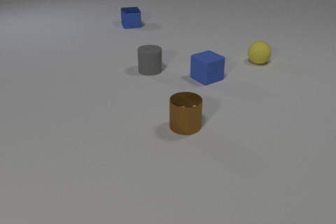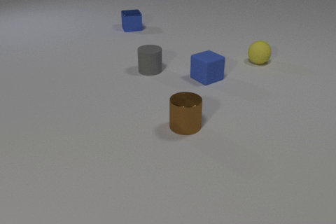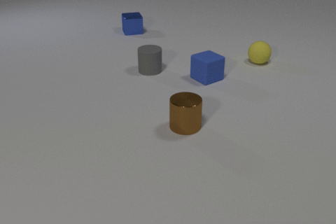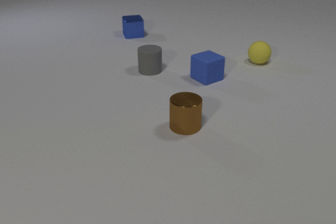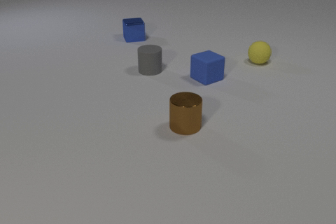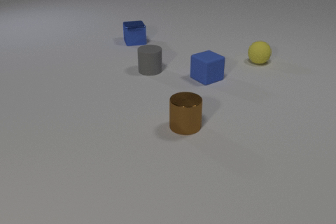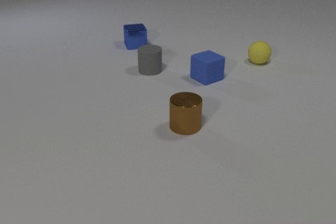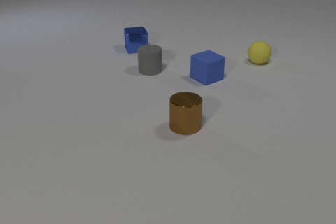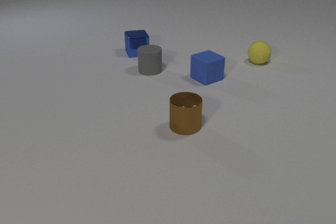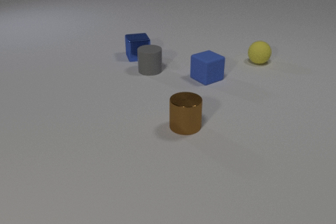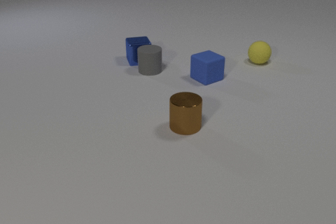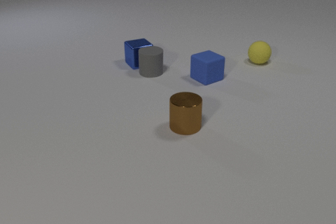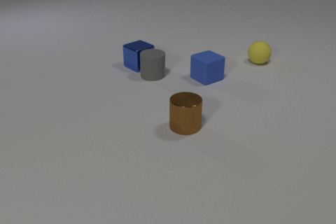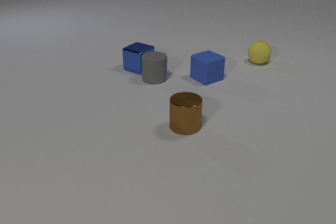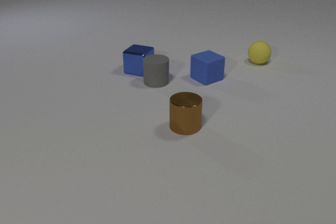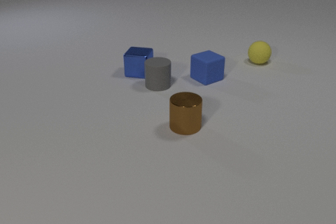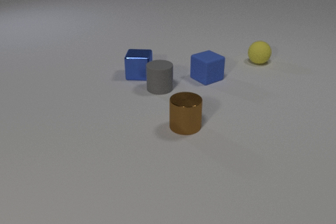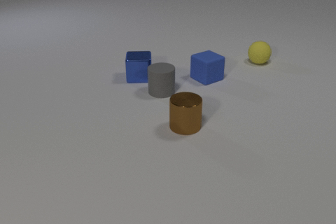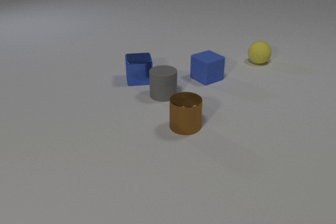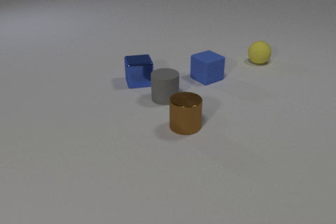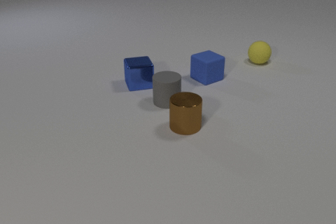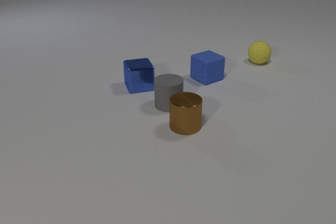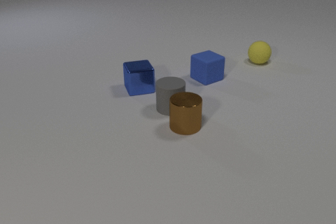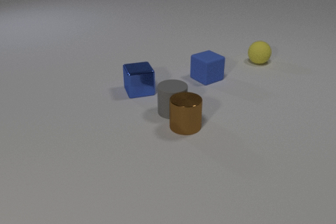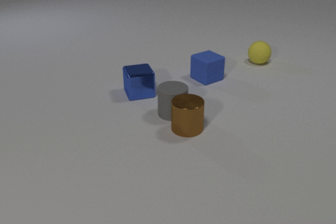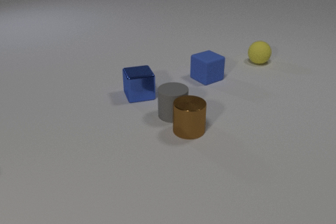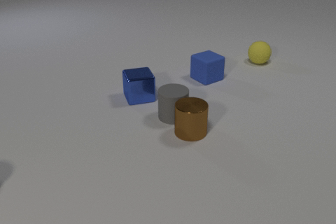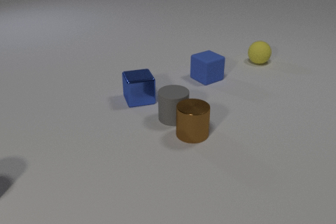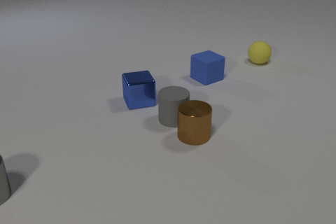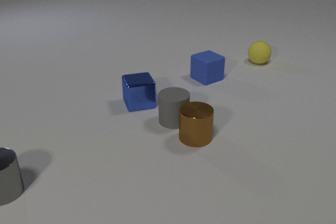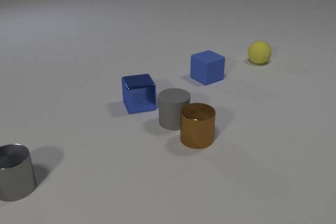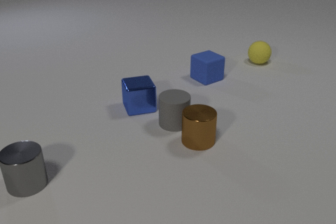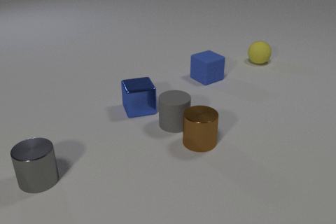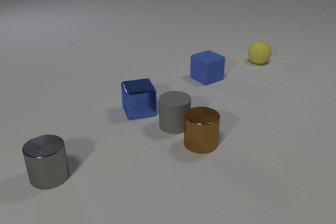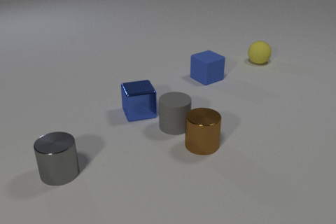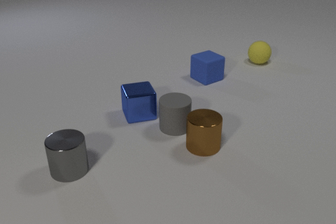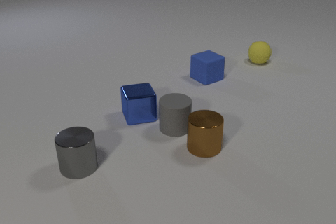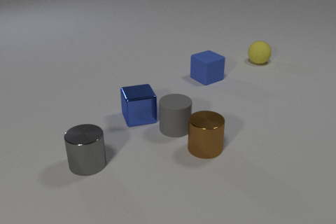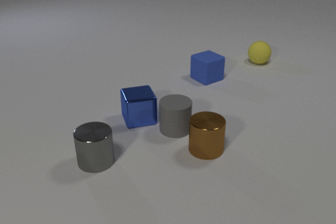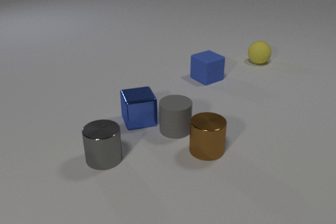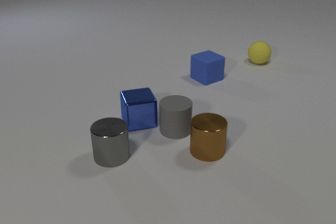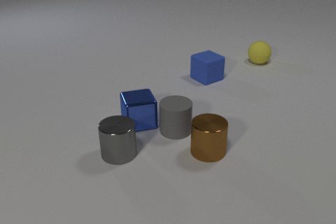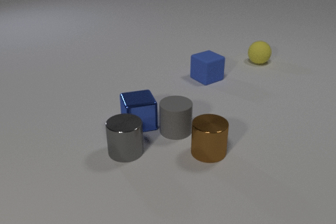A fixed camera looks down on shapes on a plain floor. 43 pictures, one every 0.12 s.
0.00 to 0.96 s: The blue metal cube slides toward the camera.
0.96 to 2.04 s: The blue metal cube slides toward the camera, spins so that its near face slides to the right, counterclockwise seen from above. The gray rubber cylinder slides toward the camera. The blue metal cube and the gray rubber cylinder collide.
2.04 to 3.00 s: The blue metal cube slides toward the camera. The gray rubber cylinder slides toward the camera. The brown metal cylinder slides toward the camera. The gray rubber cylinder and the brown metal cylinder collide.
3.00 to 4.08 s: The blue metal cube slides toward the camera. The gray rubber cylinder slides toward the camera. The brown metal cylinder slides toward the camera and to the right. The gray metal cylinder comes in at the left edge, slides to the right.
4.08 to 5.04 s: The blue metal cube slides toward the camera. The gray rubber cylinder slides toward the camera. The brown metal cylinder slides toward the camera. The gray metal cylinder slides to the right.
Are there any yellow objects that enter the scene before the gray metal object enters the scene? no.
What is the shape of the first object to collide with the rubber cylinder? cube.
How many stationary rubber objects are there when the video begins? 3.
